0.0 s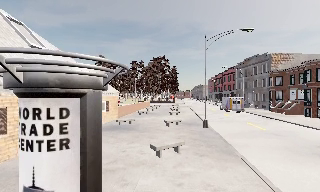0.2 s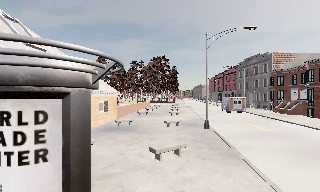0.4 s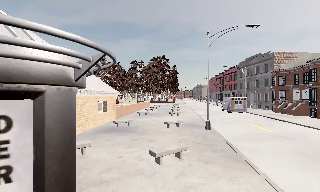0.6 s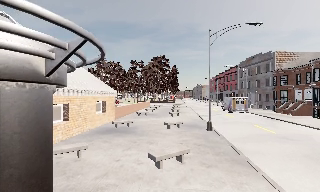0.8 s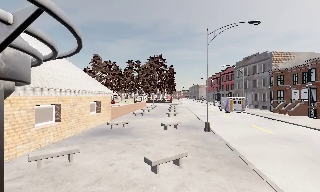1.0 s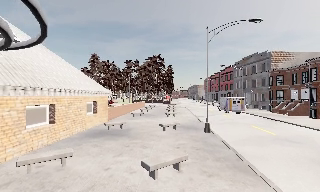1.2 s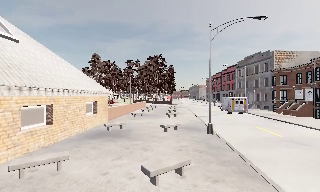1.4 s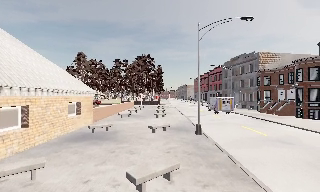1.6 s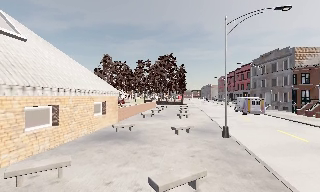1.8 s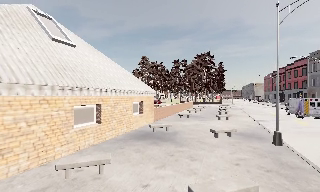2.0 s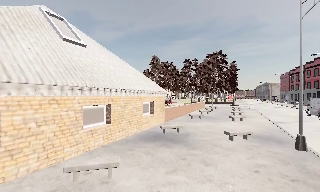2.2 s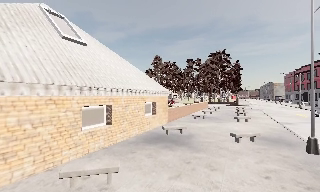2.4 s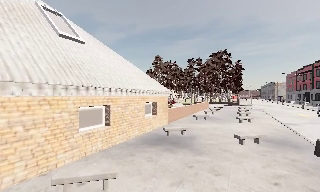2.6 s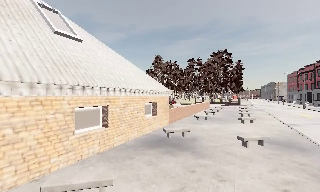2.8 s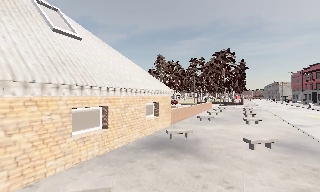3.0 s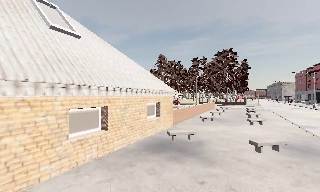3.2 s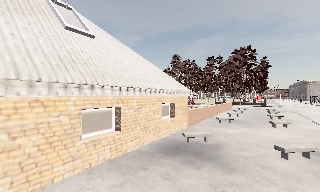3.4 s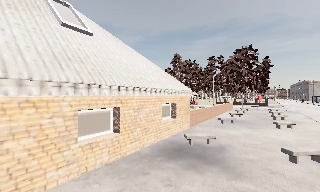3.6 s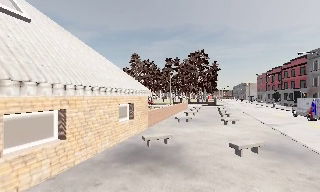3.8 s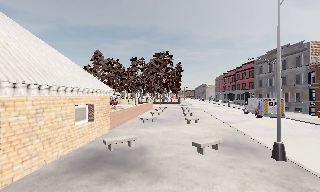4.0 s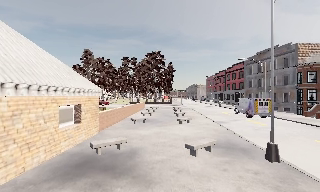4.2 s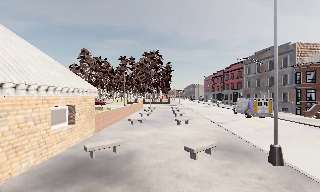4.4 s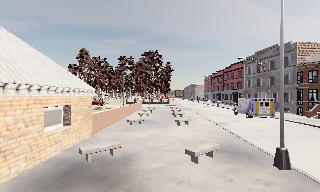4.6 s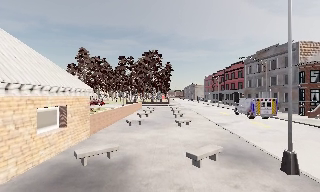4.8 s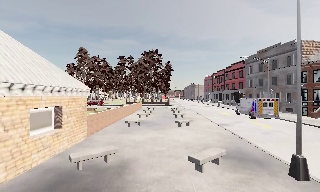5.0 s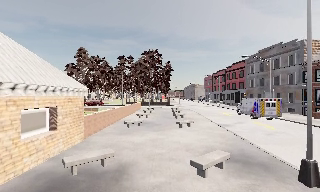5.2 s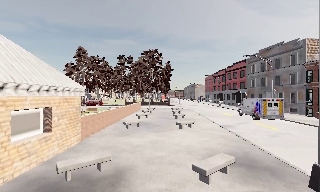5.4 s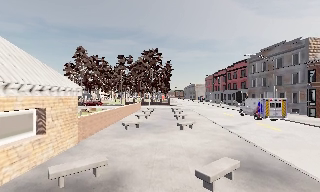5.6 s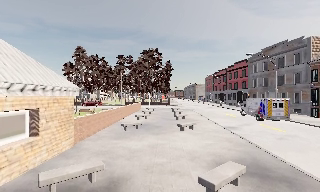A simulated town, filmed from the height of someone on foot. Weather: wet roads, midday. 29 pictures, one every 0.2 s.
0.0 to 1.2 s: The camera travels forward, about 2 m, so what stands in front looms larger.
1.2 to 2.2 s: The camera pans to its left, which is counterclockwise from overhead, by about 20 degrees. It travels forward, about 1.5 m, so what stands in front looms larger.
2.2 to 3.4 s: The camera travels forward, about 2 m, so what stands in front looms larger.
3.4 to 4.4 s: The camera pans to its right, which is clockwise from overhead, by about 30 degrees. It travels forward, about 1.5 m.
4.4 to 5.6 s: The camera travels forward, about 2 m, so what stands in front looms larger.
The film runs forward here.
